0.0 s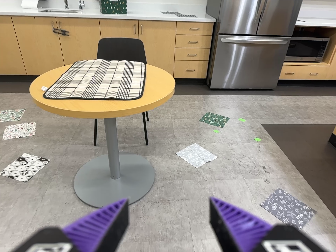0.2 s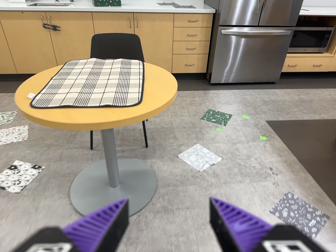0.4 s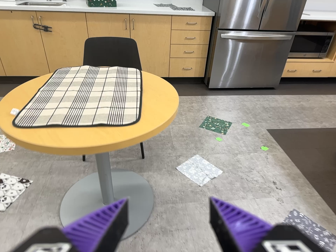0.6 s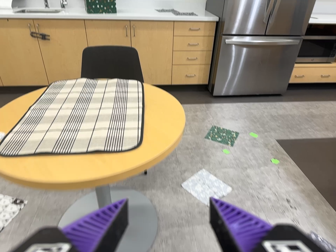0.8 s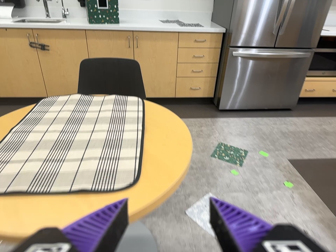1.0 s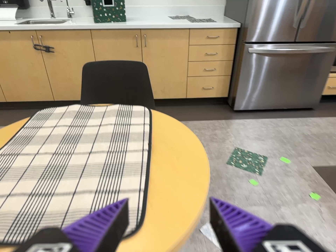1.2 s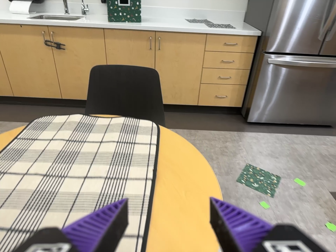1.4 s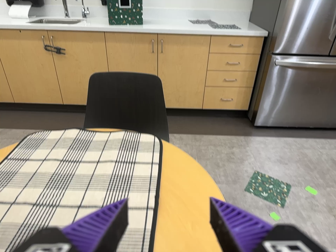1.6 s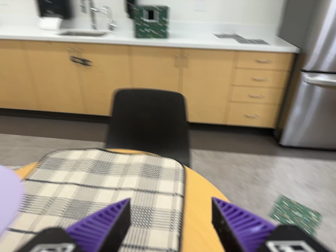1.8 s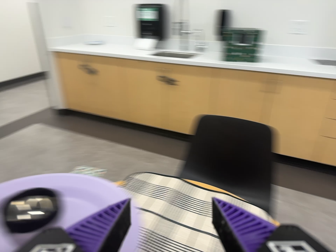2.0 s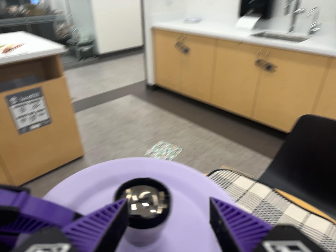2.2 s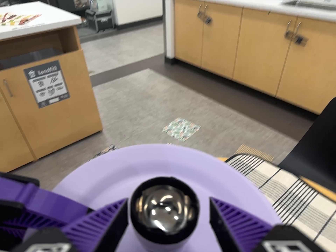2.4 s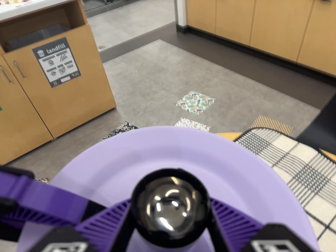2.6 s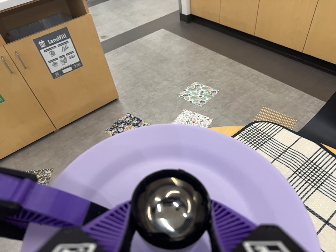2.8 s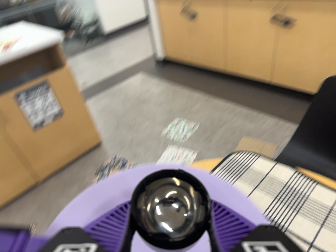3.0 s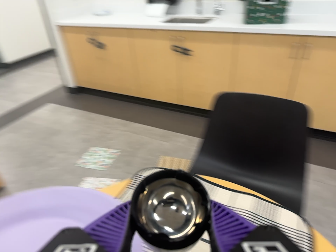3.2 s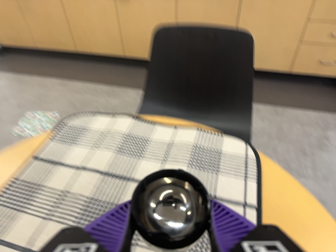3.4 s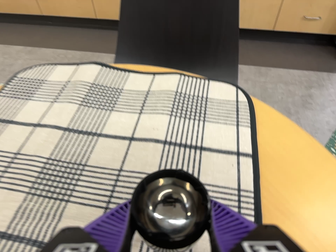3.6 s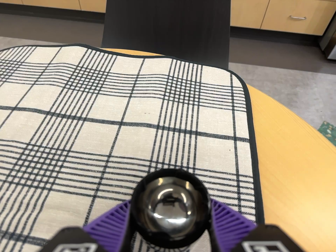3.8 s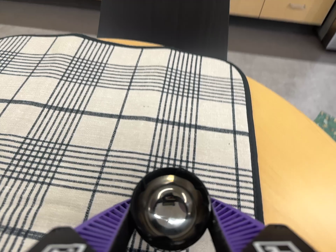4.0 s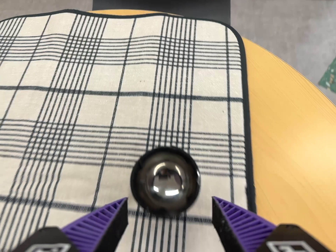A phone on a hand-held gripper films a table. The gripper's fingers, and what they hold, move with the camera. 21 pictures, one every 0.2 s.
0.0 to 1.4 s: The camera travels forward and toward the top of its view, about 90 cm, so what stands in front looms larger.
1.4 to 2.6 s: The camera pans to its left by about 50 degrees. It travels forward and toward the top of its view, about 30 cm. Its aim tips toward the bottom of its view by about 15 degrees. It rolls about its line of sight by about 20 degrees, and the scene rotates clockwise.
2.6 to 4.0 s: The camera swings to its right by about 35 degrees, and the scene slides to the left. It travels forward, to its right and toward the bottom of its view, about 26 cm. Its aim tips toward the bottom of its view by about 15 degrees, and the scene shifts upward. It rolls about its line of sight by about 25 degrees, and the scene rotates counterclockwise.
The film runs forward here.
